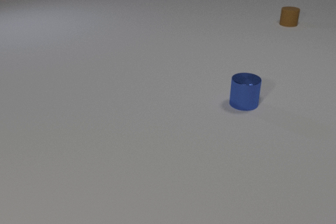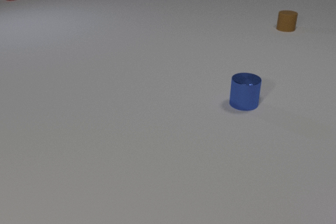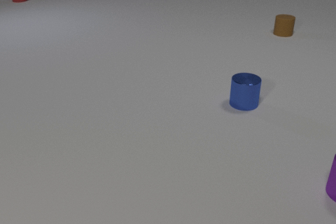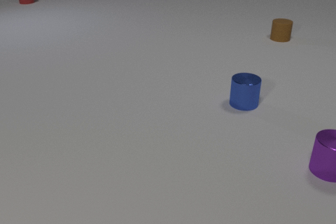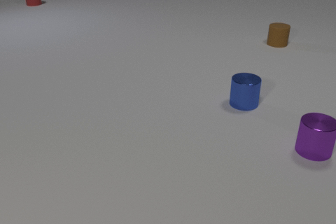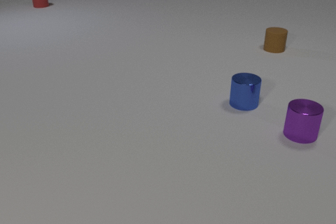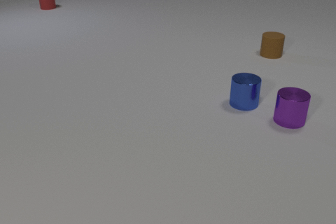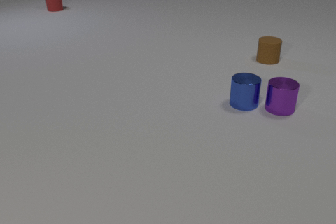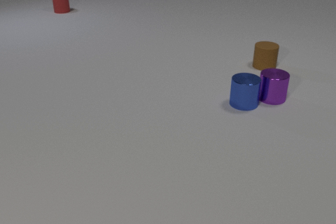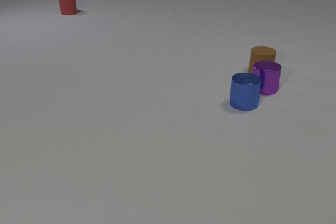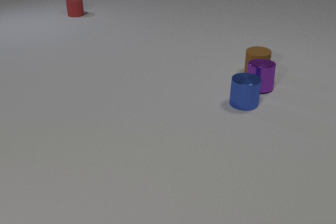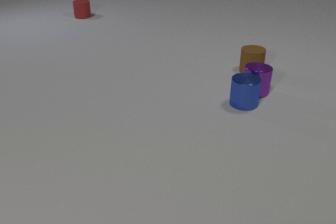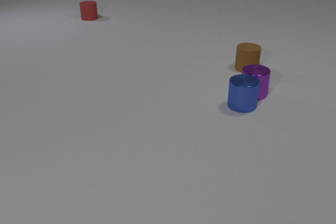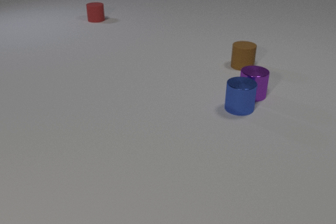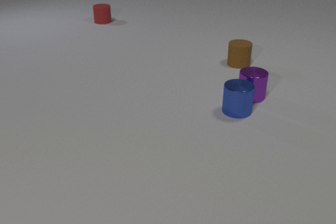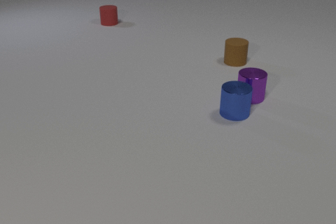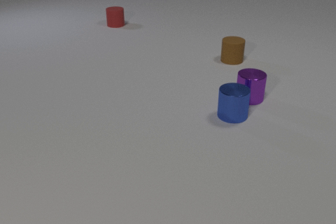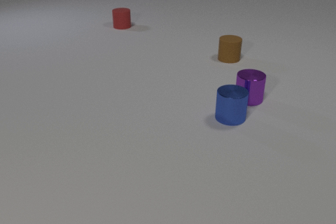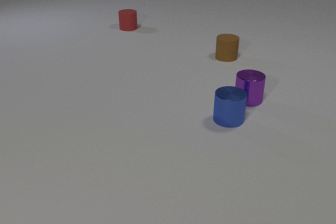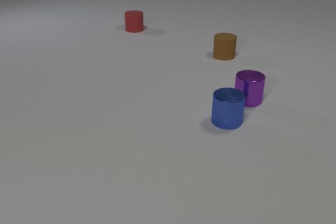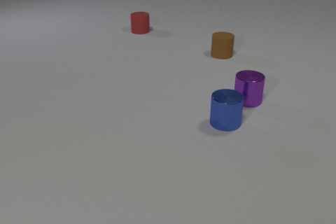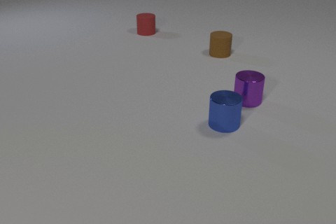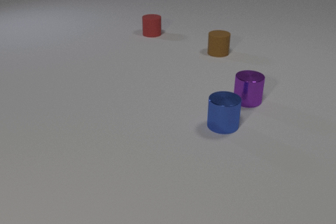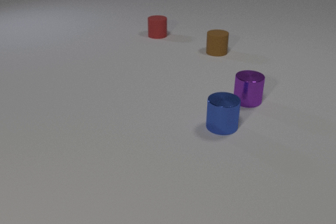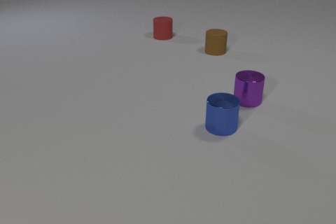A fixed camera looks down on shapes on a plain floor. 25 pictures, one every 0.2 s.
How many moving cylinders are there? 4.
What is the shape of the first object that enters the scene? cylinder.
What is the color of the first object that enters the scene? red.
0.0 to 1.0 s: The purple metal cylinder comes in at the right edge, slides away from the camera and to the left. The brown rubber cylinder slides toward the camera. The red rubber cylinder comes in at the top edge, slides toward the camera and to the right.
1.0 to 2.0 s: The purple metal cylinder slides away from the camera and to the left. The brown rubber cylinder slides toward the camera. The red rubber cylinder slides toward the camera and to the right. The purple metal cylinder and the brown rubber cylinder collide.
2.0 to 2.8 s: The purple metal cylinder slides toward the camera. The brown rubber cylinder slides away from the camera and to the left. The blue metal cylinder slides toward the camera. The red rubber cylinder slides toward the camera and to the right. The purple metal cylinder and the blue metal cylinder collide.
2.8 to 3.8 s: The purple metal cylinder slides toward the camera. The brown rubber cylinder slides away from the camera and to the left. The blue metal cylinder slides toward the camera and to the left. The red rubber cylinder slides to the right and toward the camera.
3.8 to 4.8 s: The brown rubber cylinder slides away from the camera and to the left. The blue metal cylinder slides toward the camera. The red rubber cylinder slides to the right and toward the camera.
